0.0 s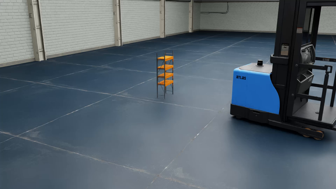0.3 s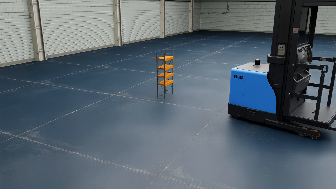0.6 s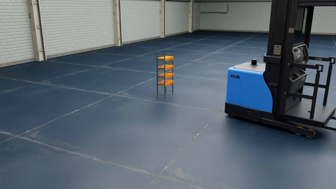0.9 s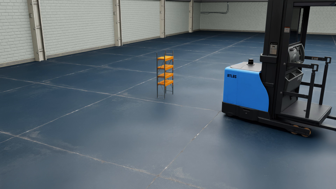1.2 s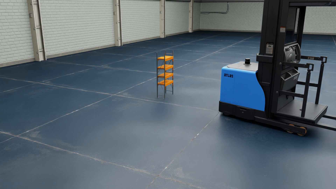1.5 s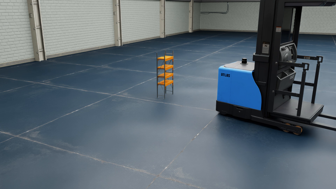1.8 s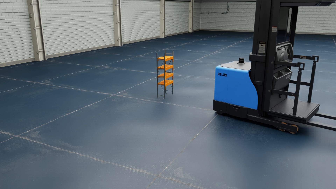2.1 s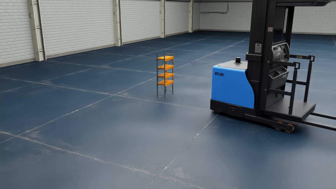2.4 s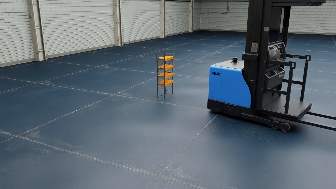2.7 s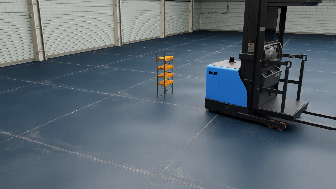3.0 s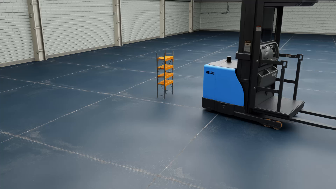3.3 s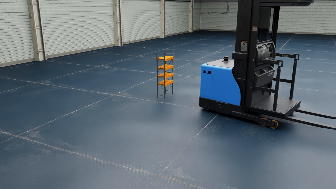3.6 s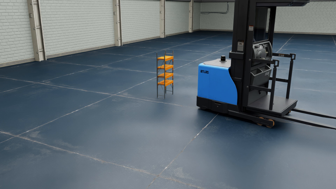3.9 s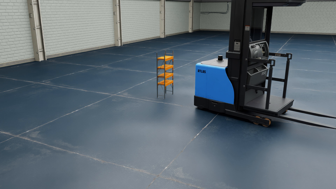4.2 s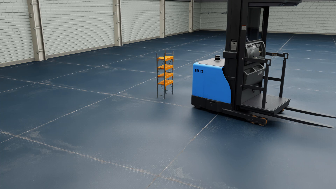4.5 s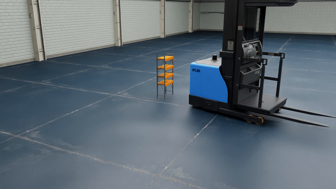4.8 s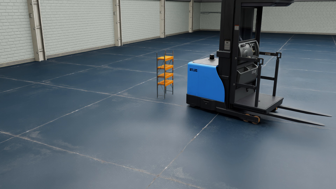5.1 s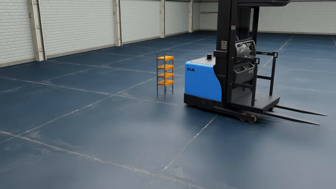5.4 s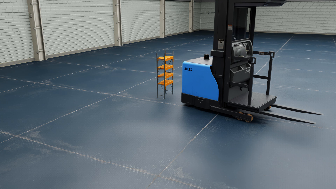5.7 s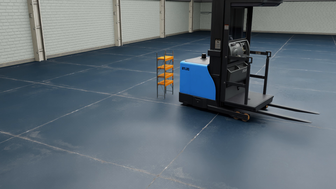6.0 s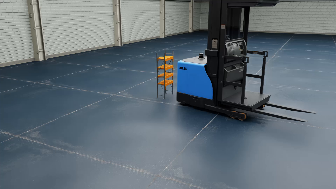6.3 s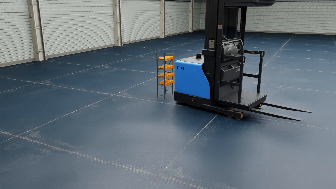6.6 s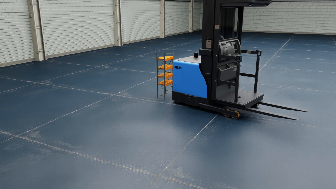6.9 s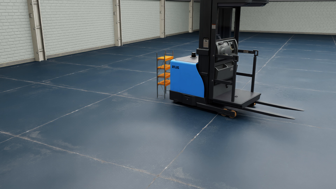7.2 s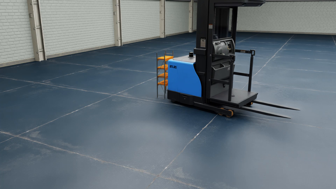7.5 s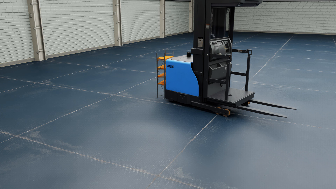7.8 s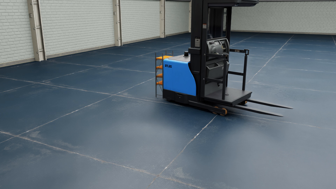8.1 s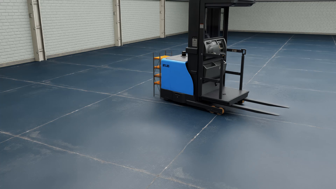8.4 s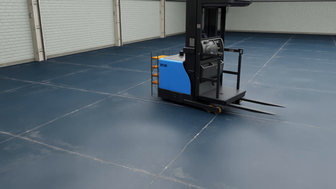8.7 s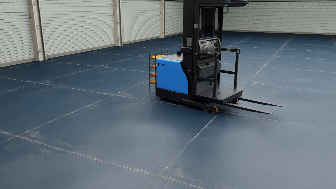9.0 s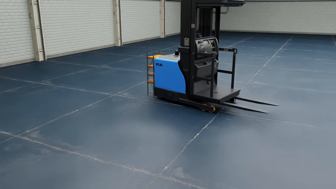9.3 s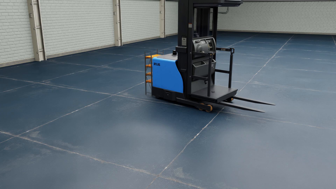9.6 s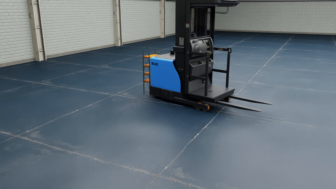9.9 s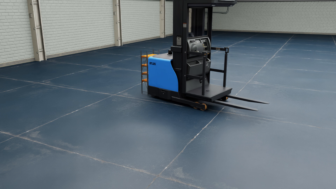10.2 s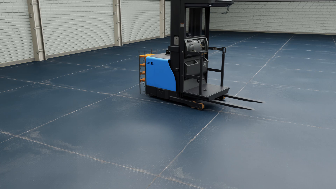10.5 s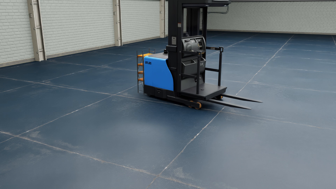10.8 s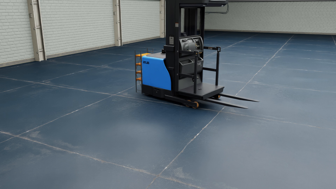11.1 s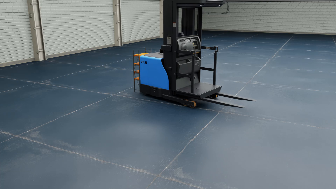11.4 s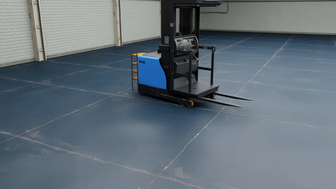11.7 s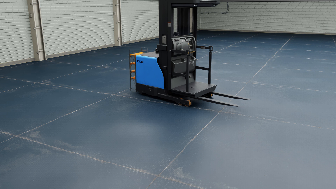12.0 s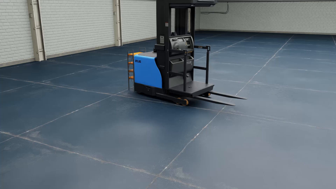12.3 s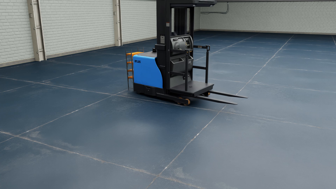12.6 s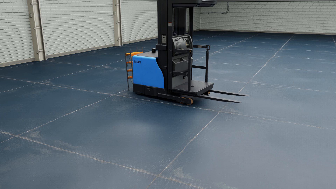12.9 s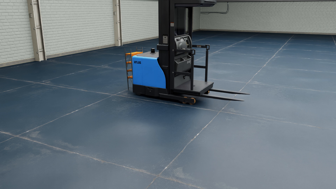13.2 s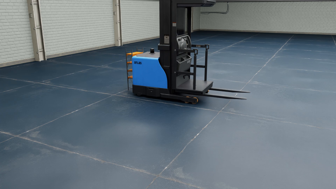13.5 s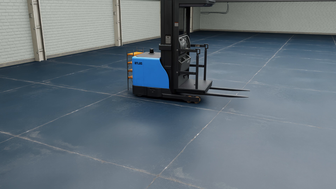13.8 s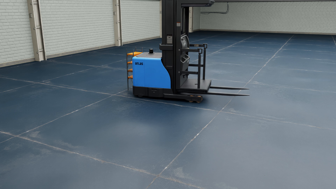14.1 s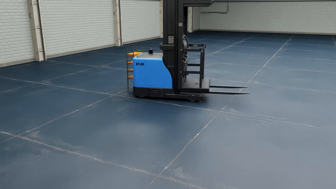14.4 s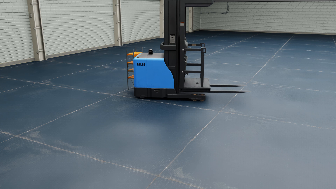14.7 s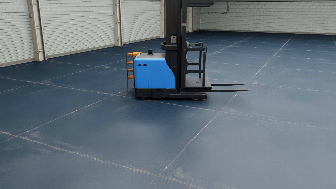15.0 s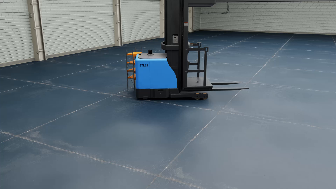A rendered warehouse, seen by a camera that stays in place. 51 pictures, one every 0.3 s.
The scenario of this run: A forklift runs into an object in its way.
